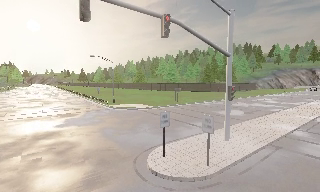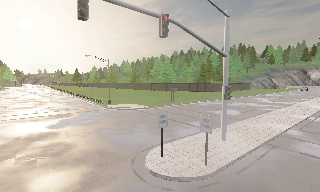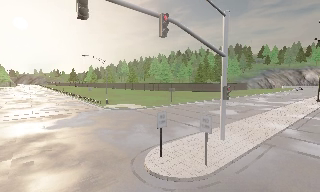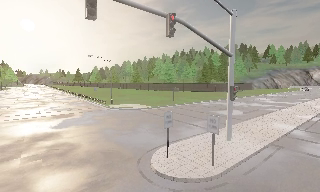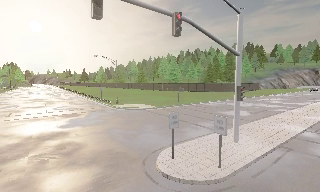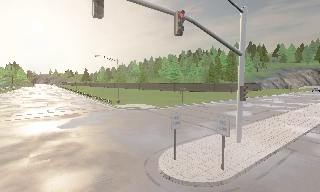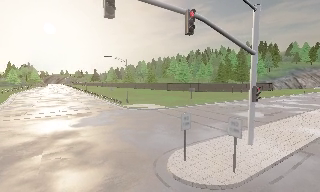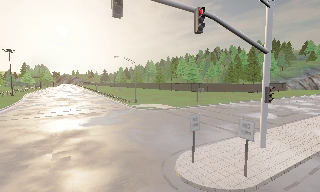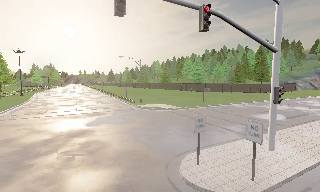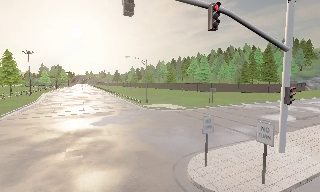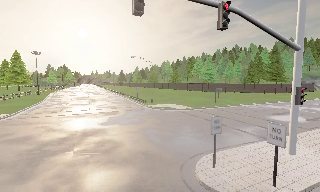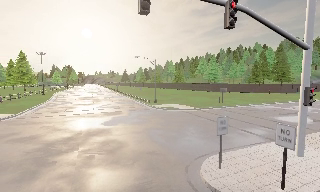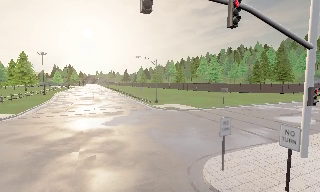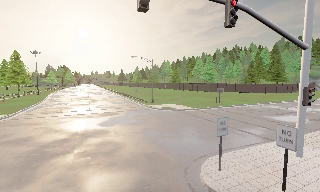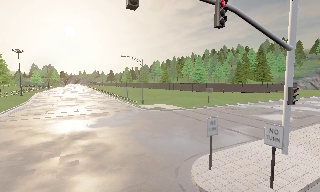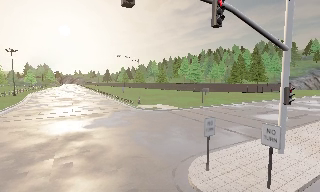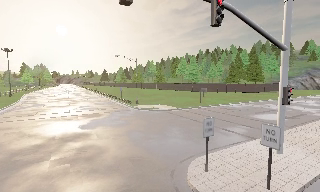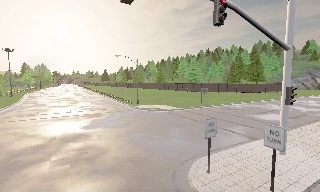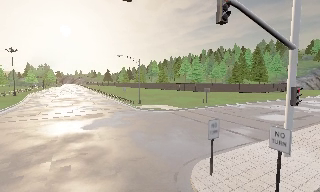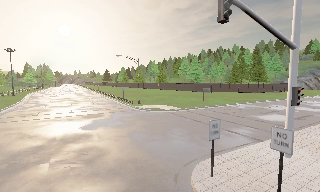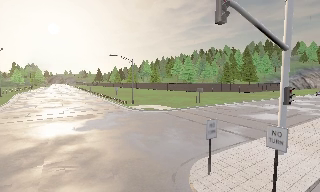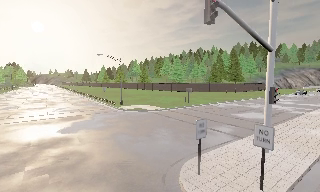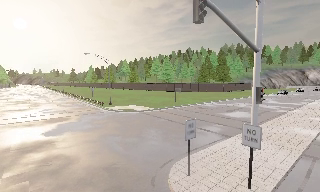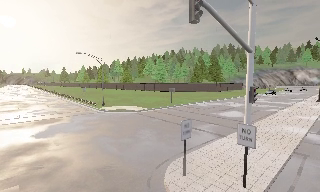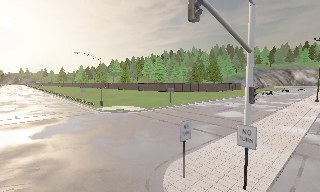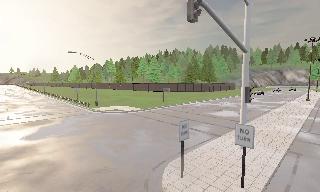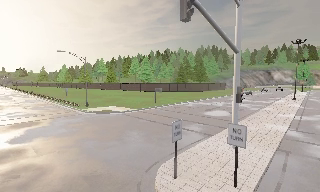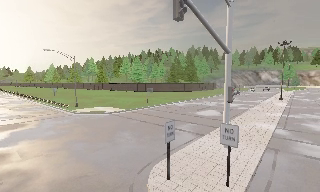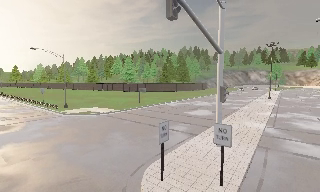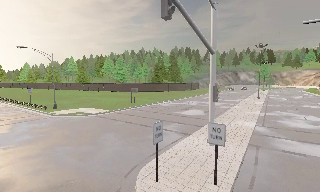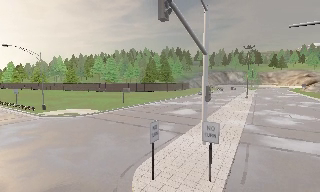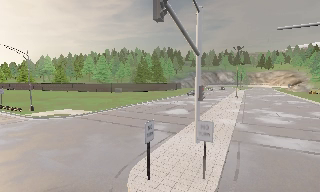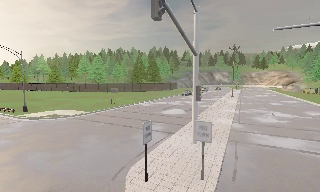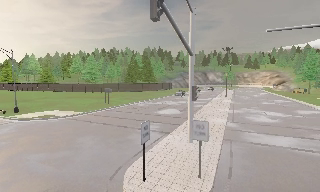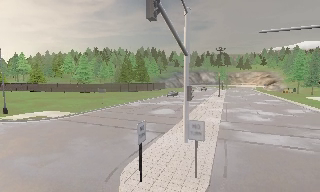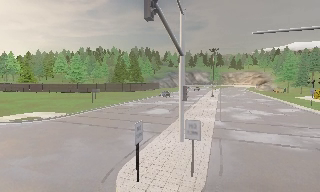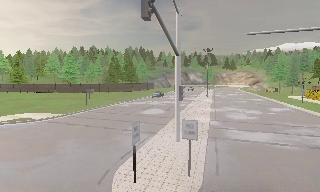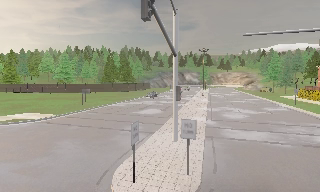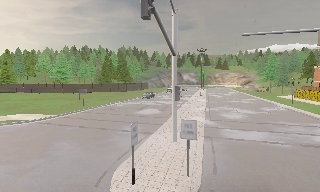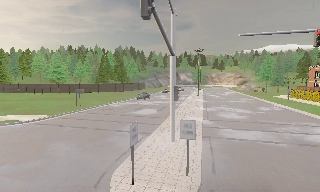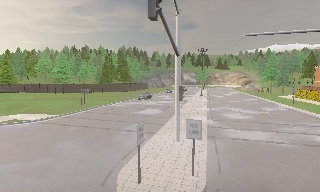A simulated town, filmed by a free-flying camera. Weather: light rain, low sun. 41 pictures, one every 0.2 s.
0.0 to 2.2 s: The camera swings to its left by about 15 degrees, and the scene slides to the right. It travels forward and to its left, about 1 m, so what stands in front looms larger.
2.2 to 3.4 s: The camera travels forward, about 0.5 m, so what stands in front looms larger.
3.4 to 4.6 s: The camera pans to its right, which is clockwise from overhead, by about 10 degrees. It travels forward, about 0.5 m, so what stands in front looms larger.
4.6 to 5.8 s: The camera pans to its right, which is clockwise from overhead, by about 15 degrees.
5.8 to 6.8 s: The camera pans to its right, which is clockwise from overhead, by about 10 degrees. It travels to its left, about 0.5 m.
6.8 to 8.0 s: The camera travels to its left, about 0.5 m.
The film runs forward here.
